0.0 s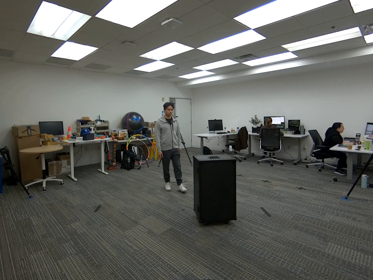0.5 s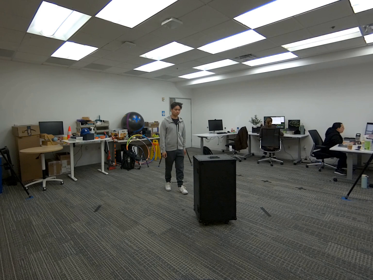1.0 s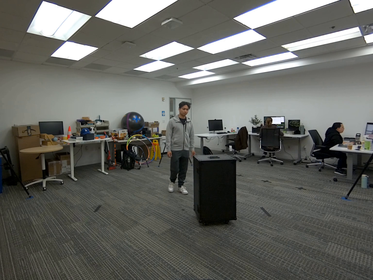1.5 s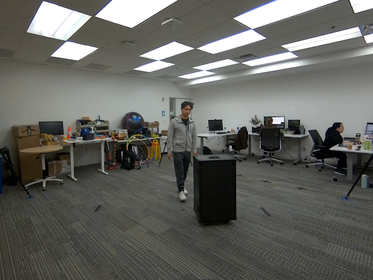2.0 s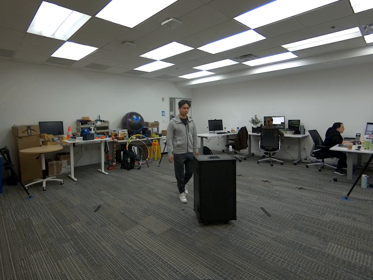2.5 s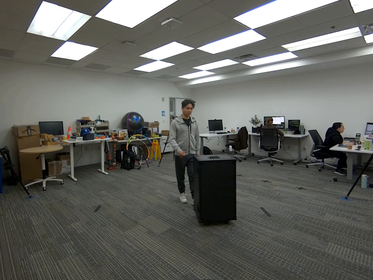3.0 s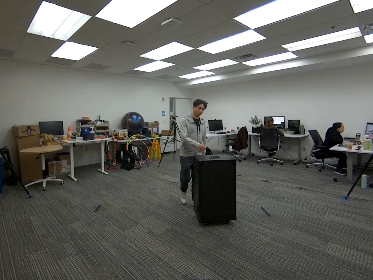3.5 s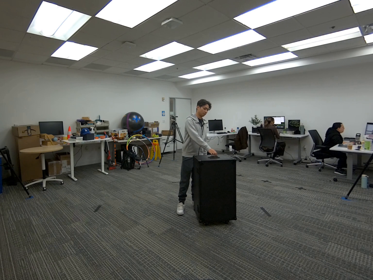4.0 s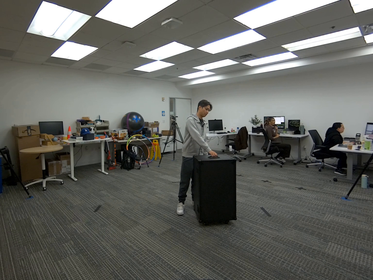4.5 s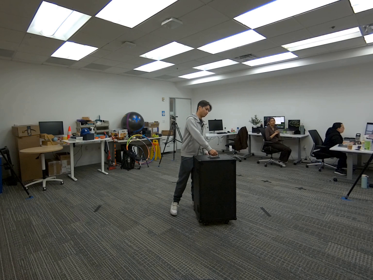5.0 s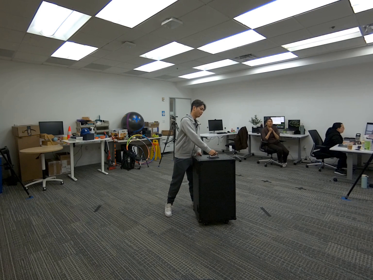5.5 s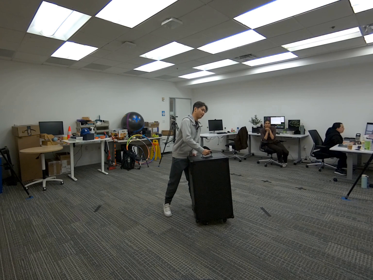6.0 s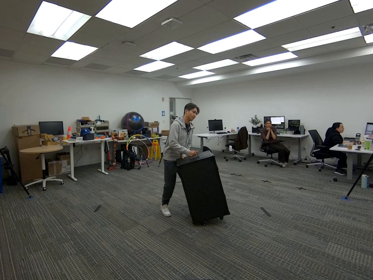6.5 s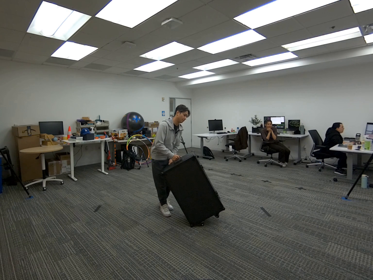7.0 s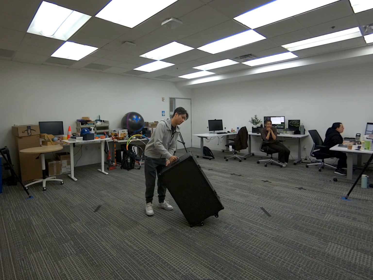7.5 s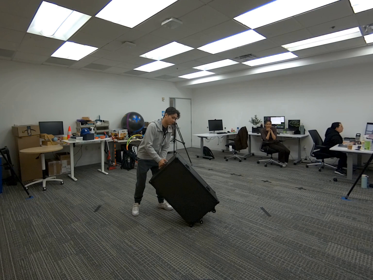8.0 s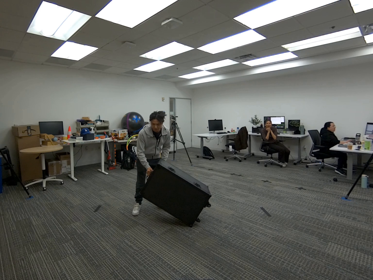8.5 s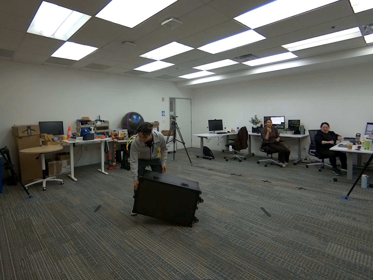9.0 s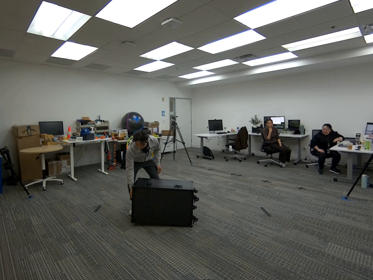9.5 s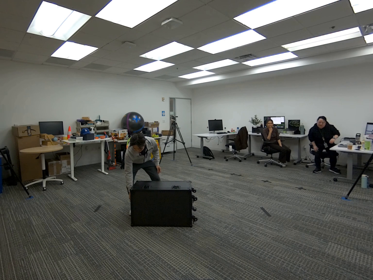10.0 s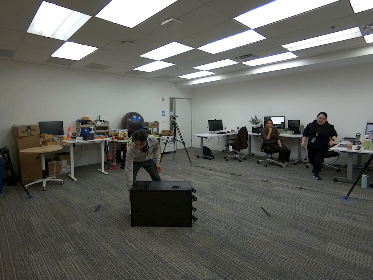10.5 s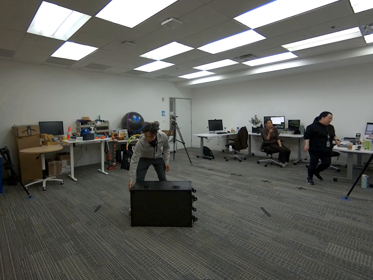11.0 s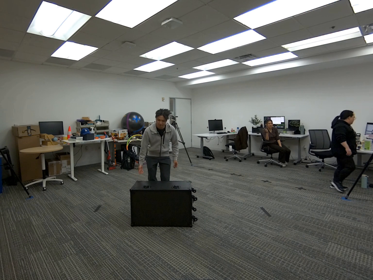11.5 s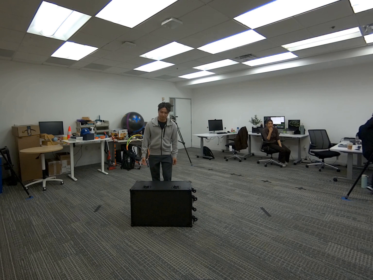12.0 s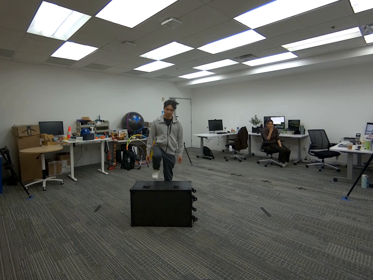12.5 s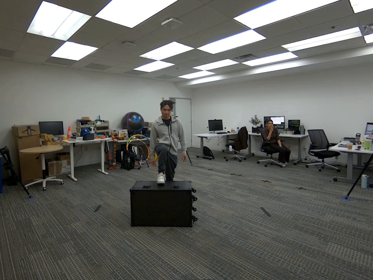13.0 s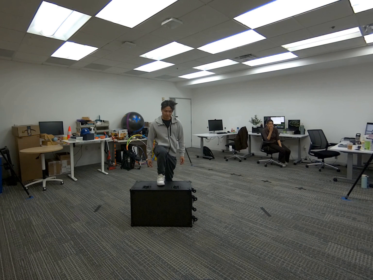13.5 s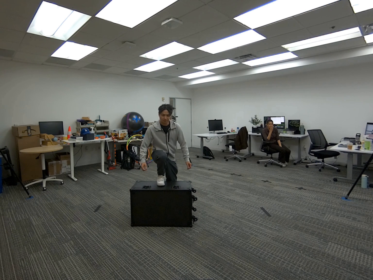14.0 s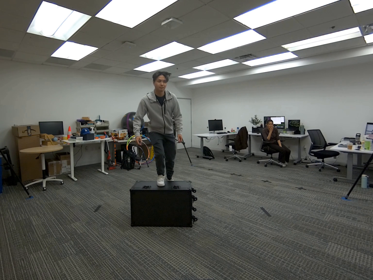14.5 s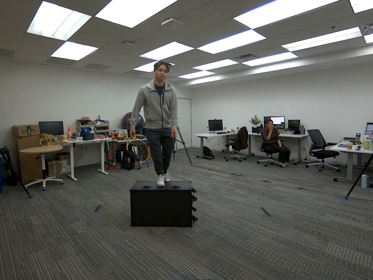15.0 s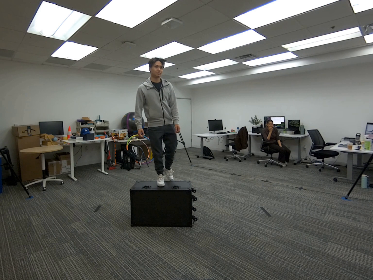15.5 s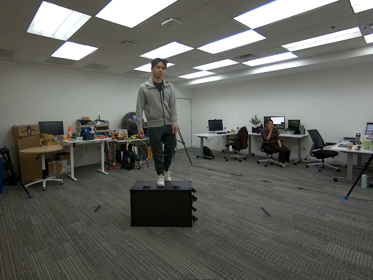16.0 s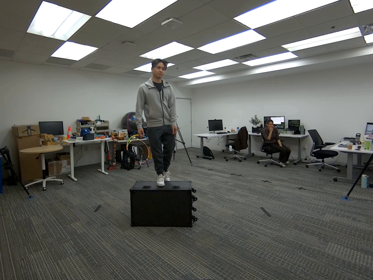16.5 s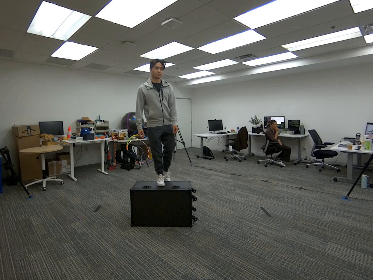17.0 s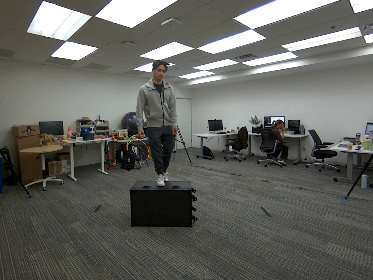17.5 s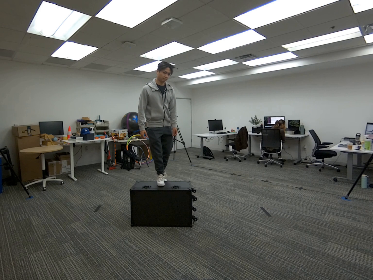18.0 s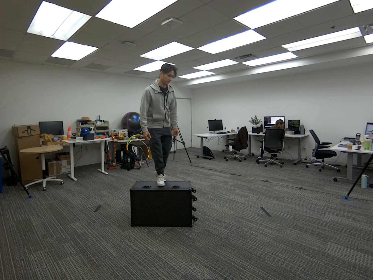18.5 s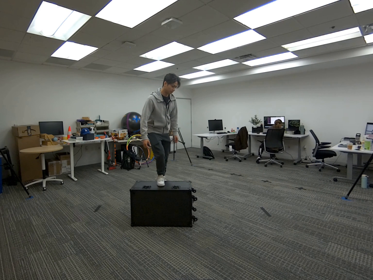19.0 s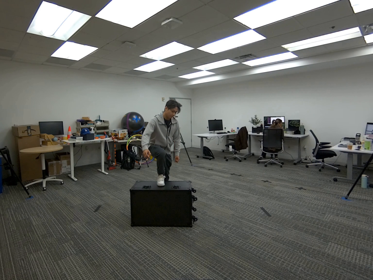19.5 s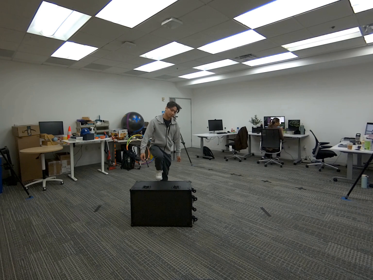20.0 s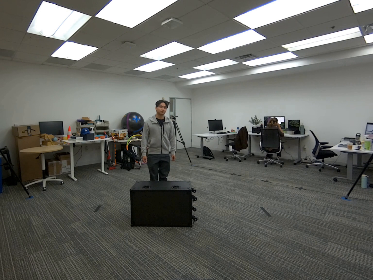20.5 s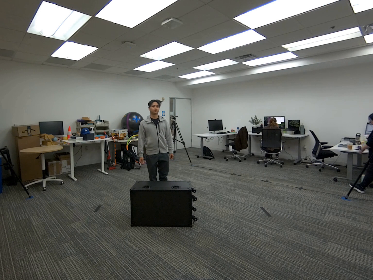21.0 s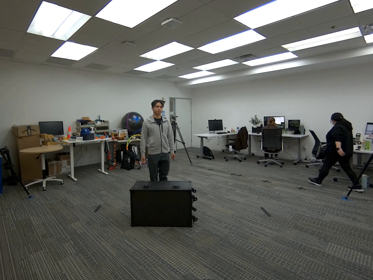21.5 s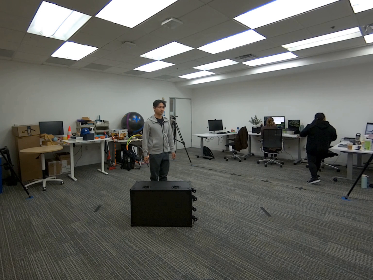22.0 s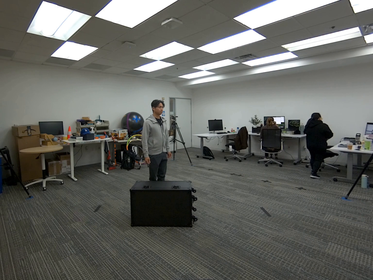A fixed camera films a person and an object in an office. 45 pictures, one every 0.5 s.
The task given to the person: Walk over to the G1 Box and place the box on its side and proceed to step onto the box using only one foot. Step down when done.
